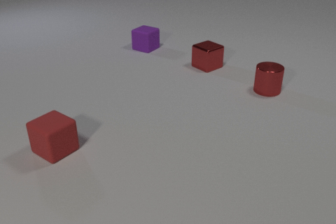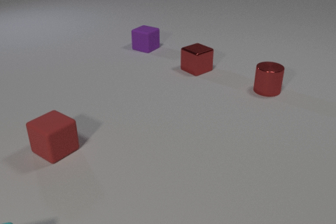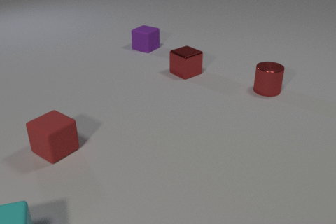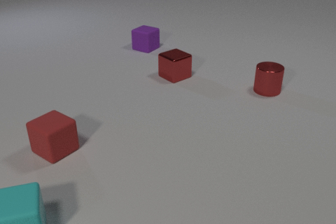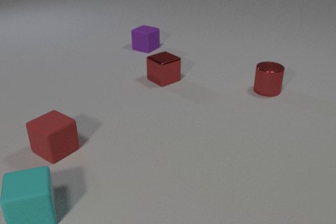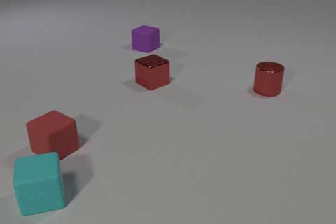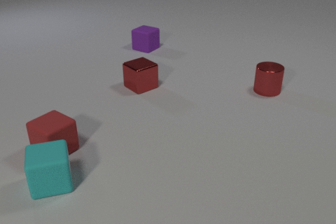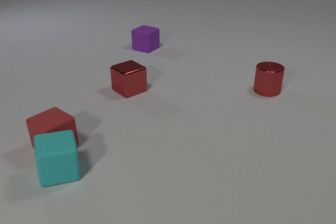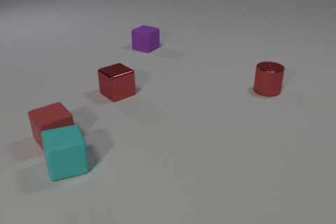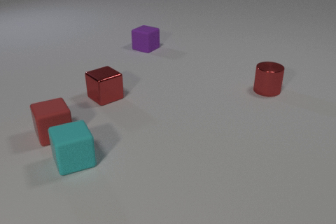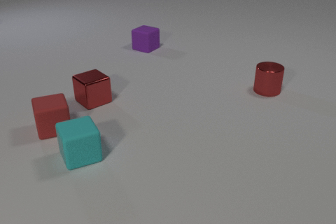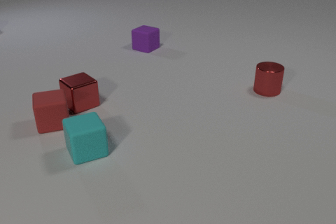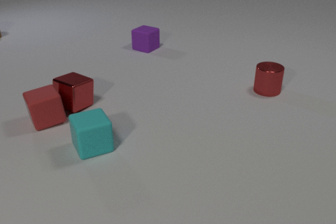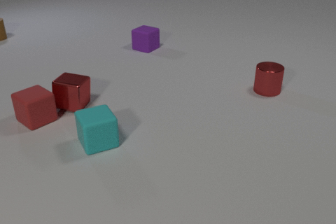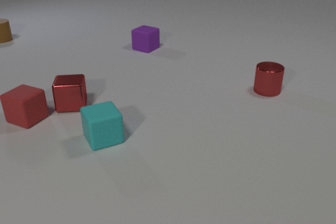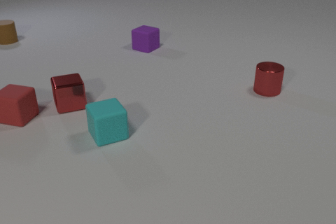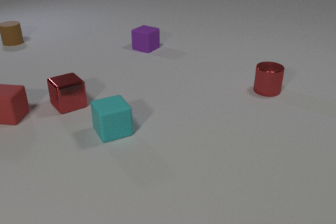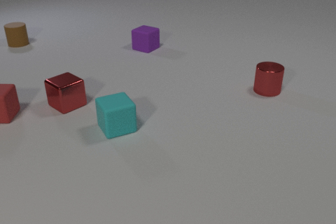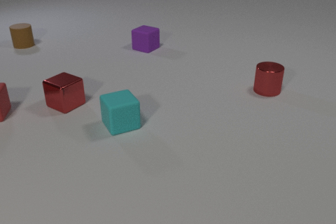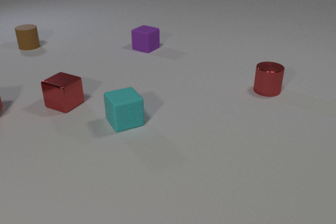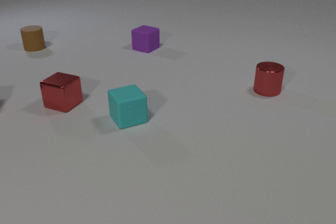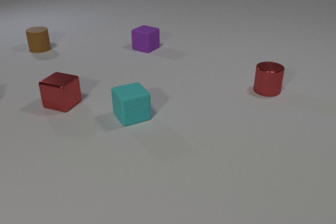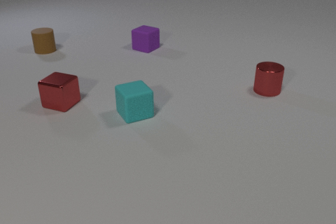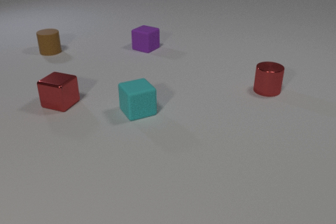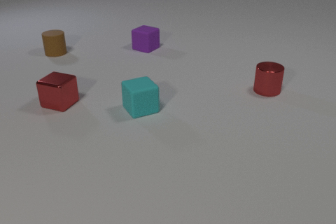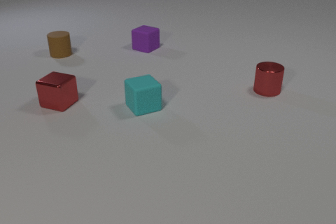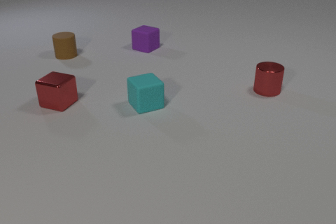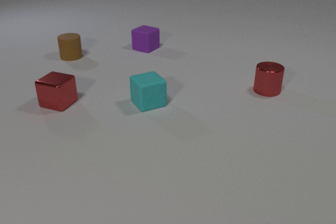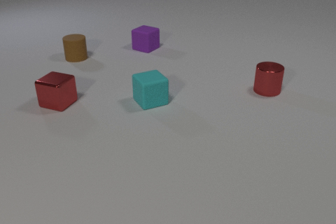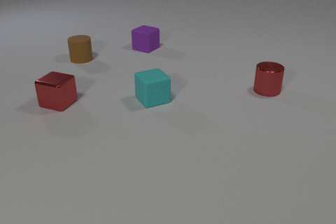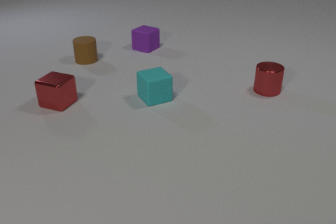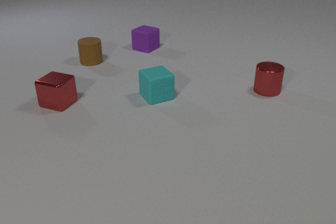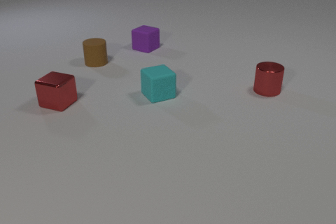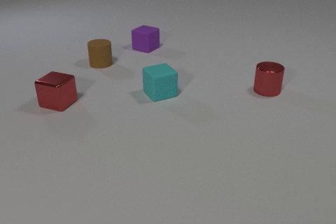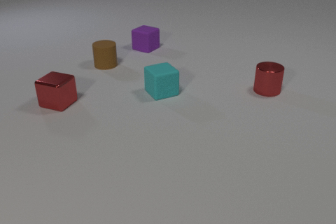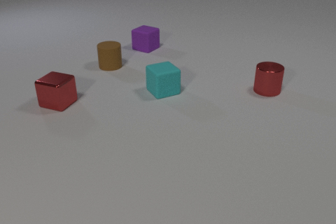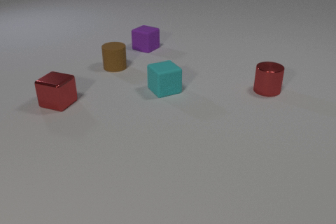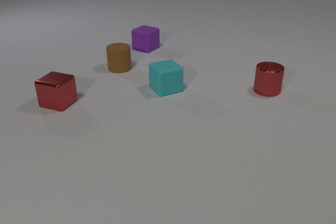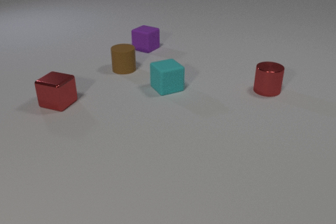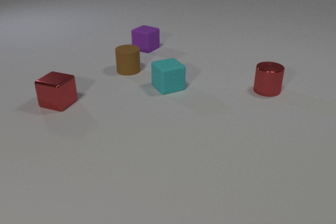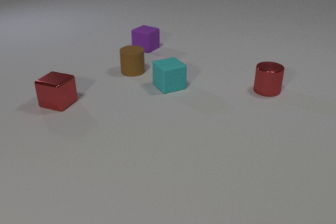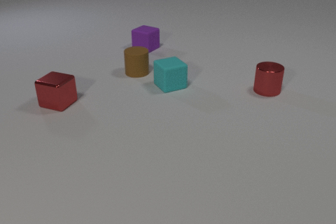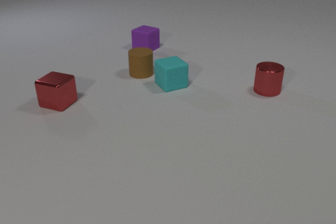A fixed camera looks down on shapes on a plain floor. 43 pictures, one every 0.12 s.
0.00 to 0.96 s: The cyan rubber cube comes in at the bottom edge, slides away from the camera and to the right. The red rubber cube slides away from the camera. The red metal cube slides to the left and toward the camera. The cyan rubber cube and the red rubber cube collide.
0.96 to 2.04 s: The cyan rubber cube slides away from the camera and to the right. The red rubber cube slides away from the camera and to the left, spins so that its near face slides to the right, counterclockwise seen from above. The brown rubber cylinder comes in at the left edge, slides toward the camera and to the right. The red metal cube slides to the left, spins counterclockwise seen from above by about 105 degrees, its near face sliding to the right. The red rubber cube and the red metal cube collide.
2.04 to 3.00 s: The cyan rubber cube slides away from the camera and to the right. The red rubber cube slides to the left and away from the camera, leaves at the left edge. The brown rubber cylinder slides toward the camera and to the right. The red metal cube slides to the left, spins counterclockwise seen from above by about 15 degrees, its near face sliding to the right.
3.00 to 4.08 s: The cyan rubber cube slides away from the camera and to the right. The brown rubber cylinder slides to the right and toward the camera.
4.08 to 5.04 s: The cyan rubber cube slides away from the camera and to the right. The brown rubber cylinder slides to the right and toward the camera.
Are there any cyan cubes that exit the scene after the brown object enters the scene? no.
Are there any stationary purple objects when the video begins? yes.
How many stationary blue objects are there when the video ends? 0.
